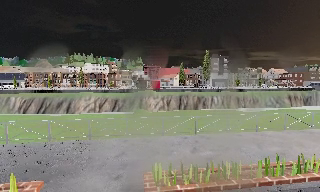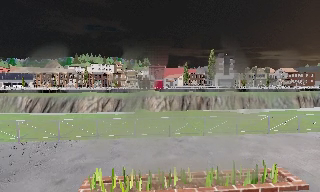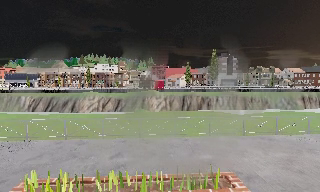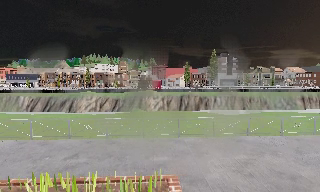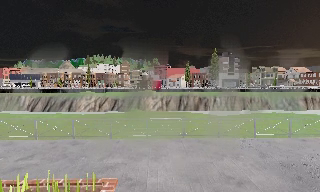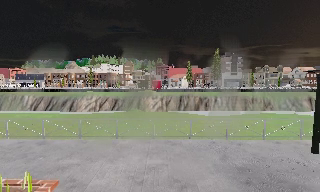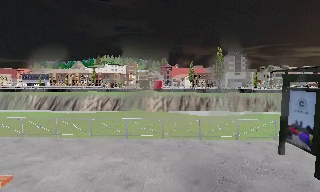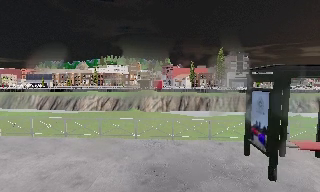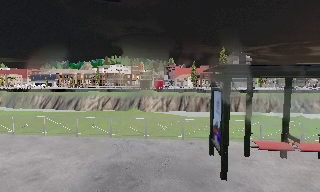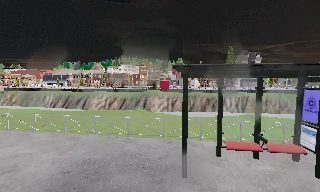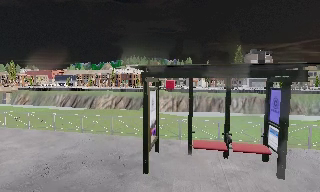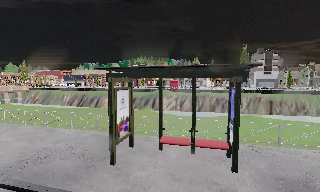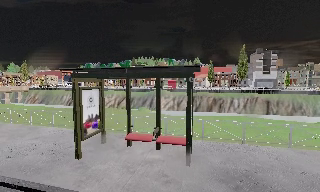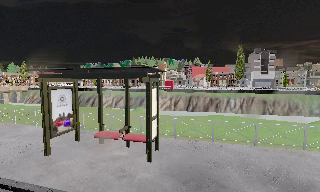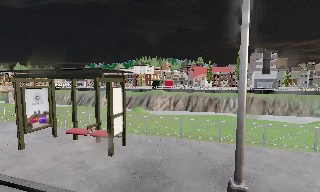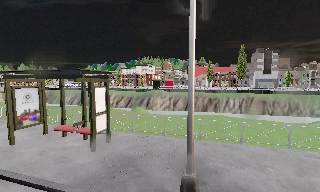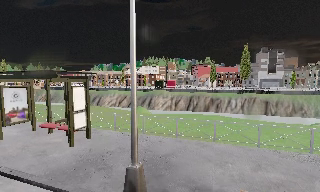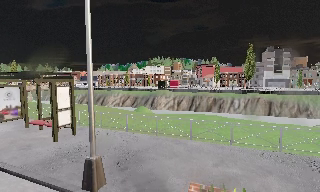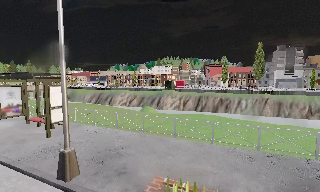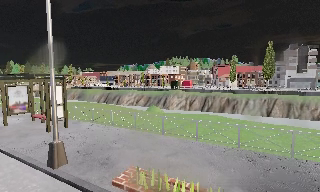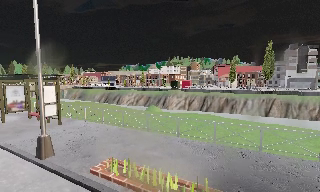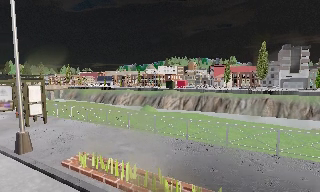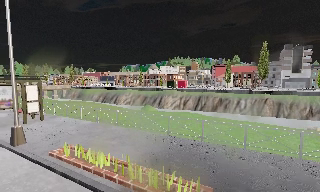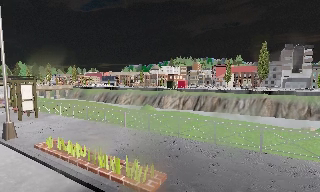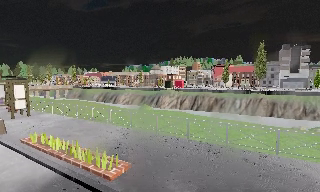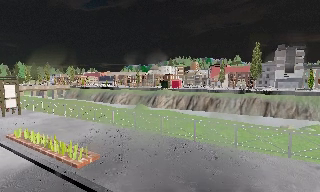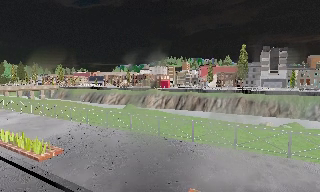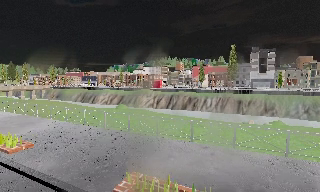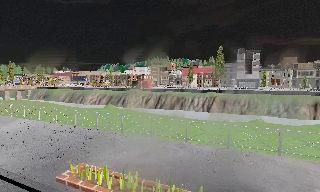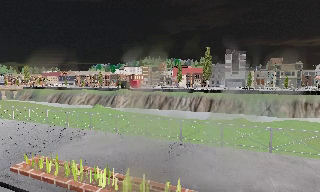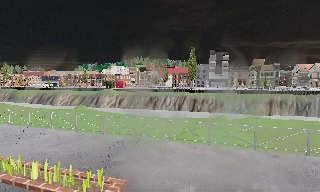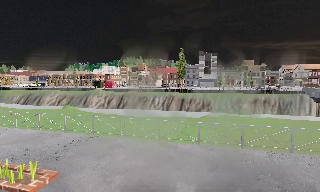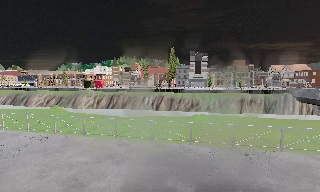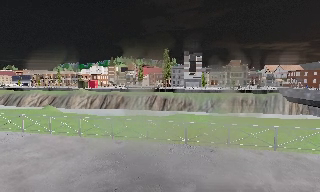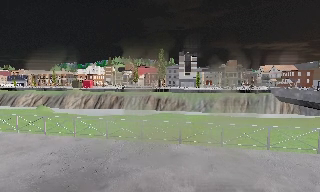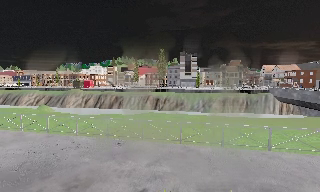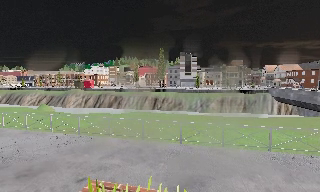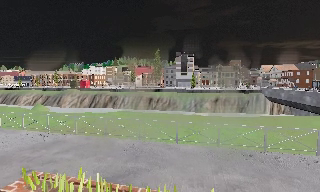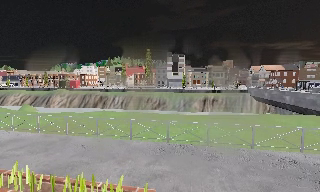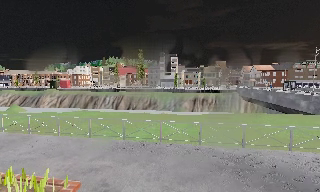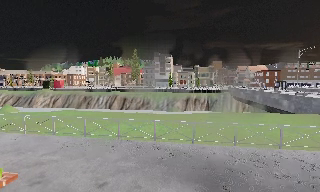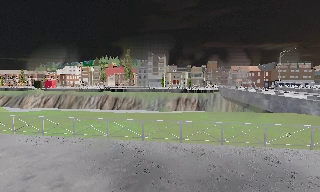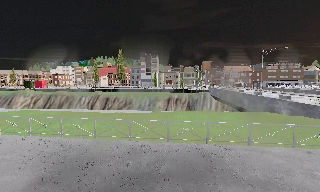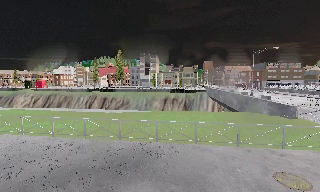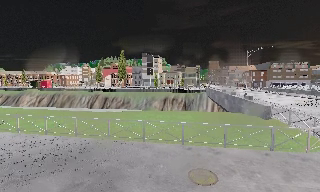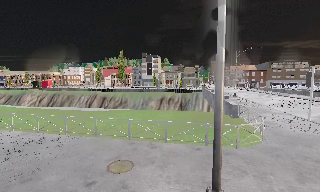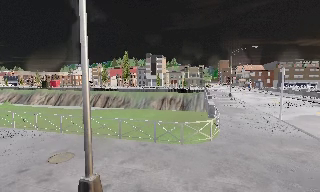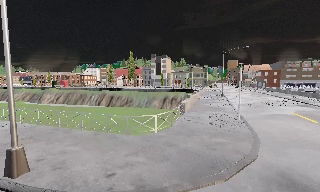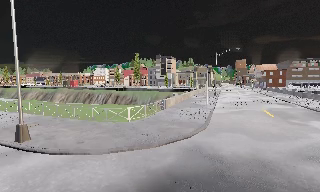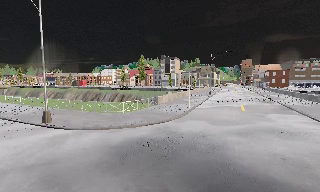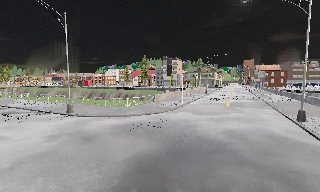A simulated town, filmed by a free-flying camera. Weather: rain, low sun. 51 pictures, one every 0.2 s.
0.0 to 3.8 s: The camera pans to its left, which is counterclockwise from overhead, by about 35 degrees. It travels to its right, about 25 m, so close, fixed things drift to the left.
3.8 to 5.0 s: The camera travels to its right and backward, about 6 m, so close, fixed things drift to the left.
5.0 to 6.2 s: The camera pans to its right, which is clockwise from overhead, by about 15 degrees. It travels to its right, about 9 m, so close, fixed things drift to the left.
6.2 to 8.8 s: The camera travels to its right, about 25 m, so close, fixed things drift to the left.
8.8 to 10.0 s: The camera pans to its left, which is counterclockwise from overhead, by about 15 degrees. It travels to its right and backward, about 15 m, so close, fixed things drift to the left.
The film runs backward here.
